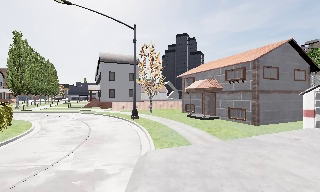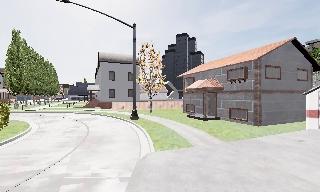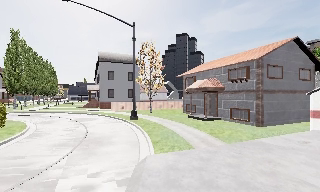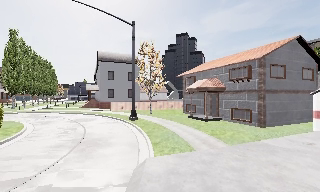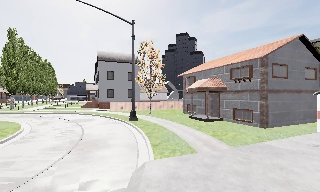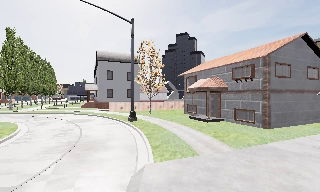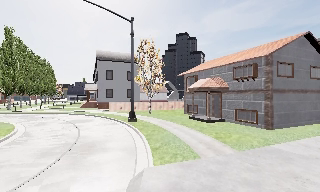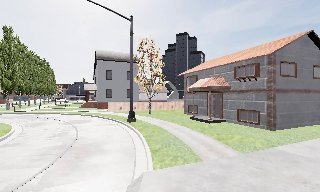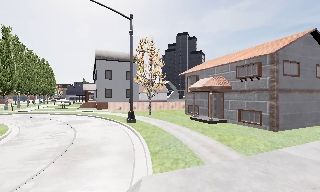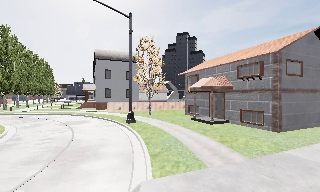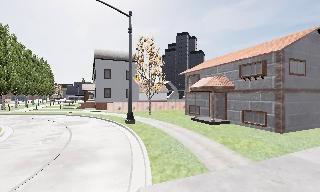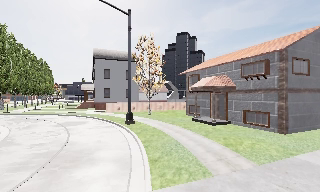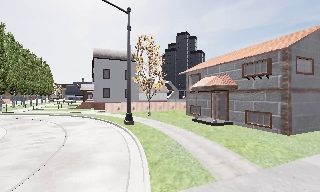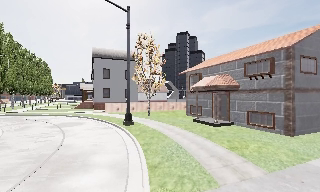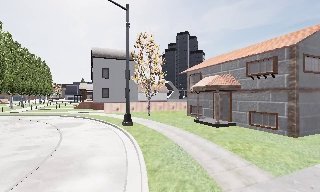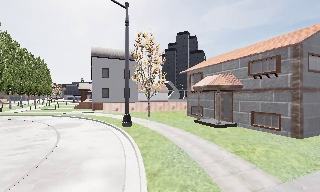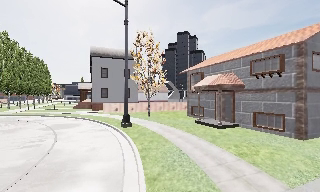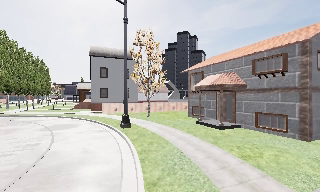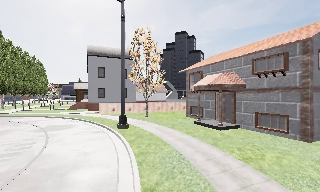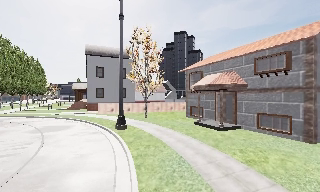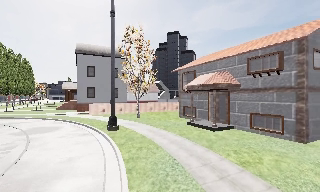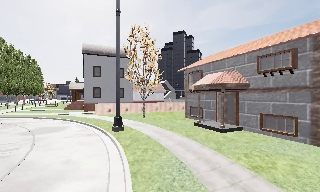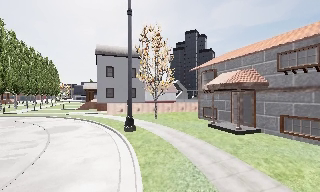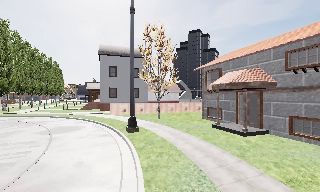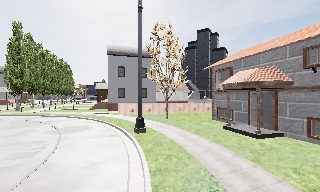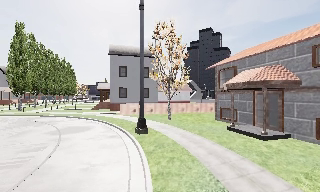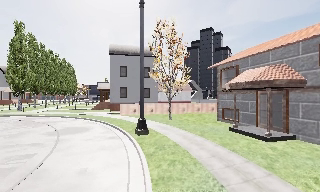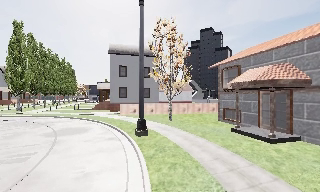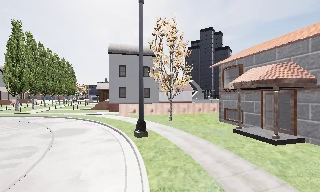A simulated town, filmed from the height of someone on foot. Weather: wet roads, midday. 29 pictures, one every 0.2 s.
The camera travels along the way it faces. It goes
forward.
0.0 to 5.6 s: The camera travels forward, about 8 m, so what stands in front looms larger.
The film runs forward here.
